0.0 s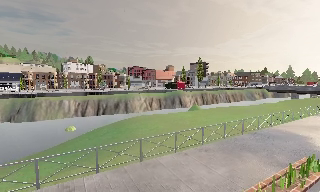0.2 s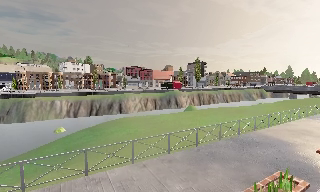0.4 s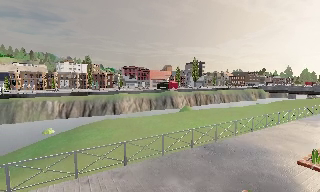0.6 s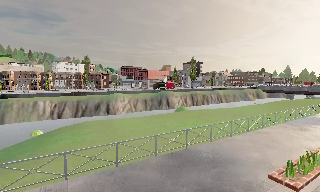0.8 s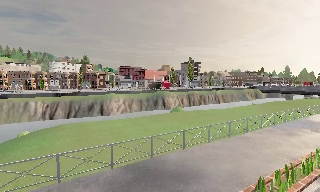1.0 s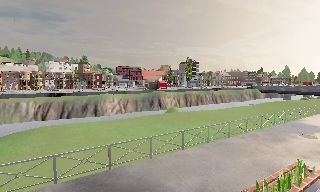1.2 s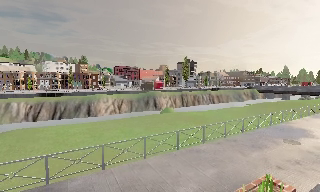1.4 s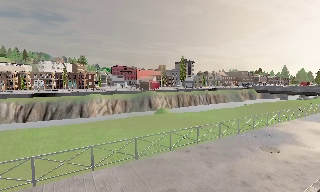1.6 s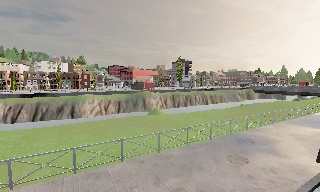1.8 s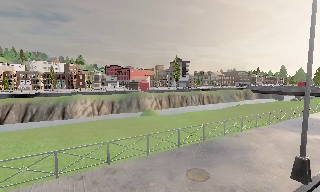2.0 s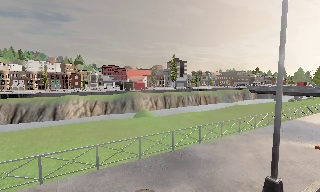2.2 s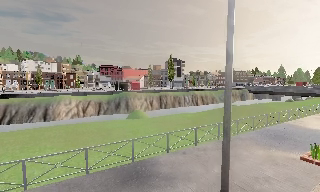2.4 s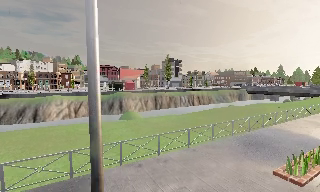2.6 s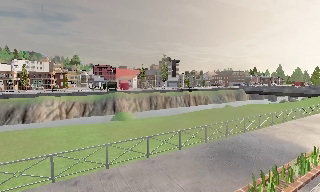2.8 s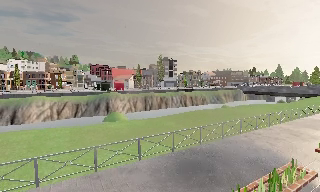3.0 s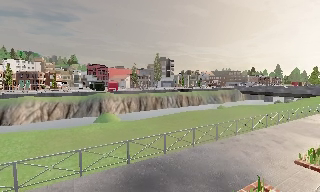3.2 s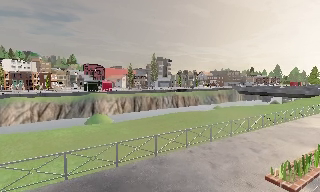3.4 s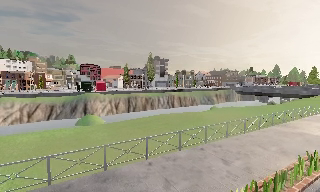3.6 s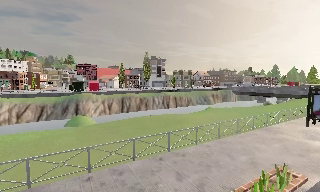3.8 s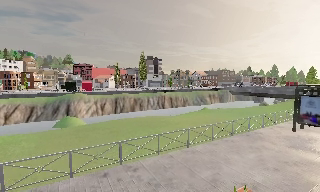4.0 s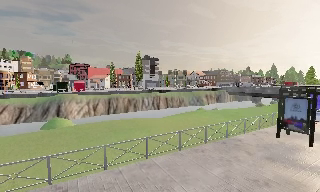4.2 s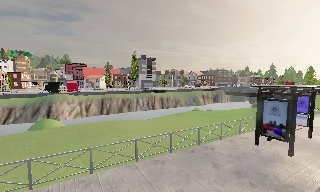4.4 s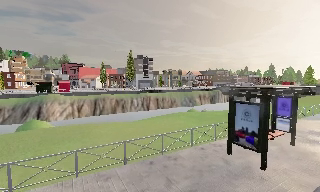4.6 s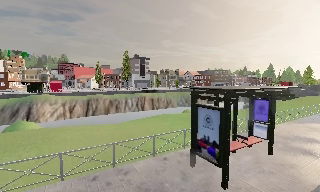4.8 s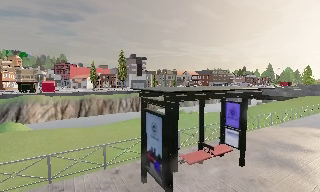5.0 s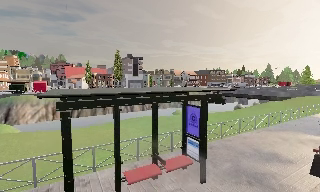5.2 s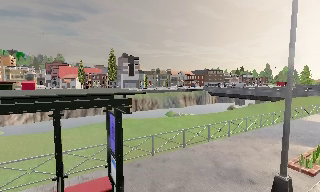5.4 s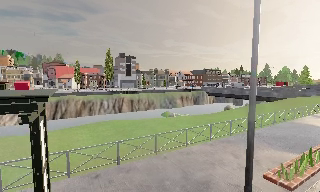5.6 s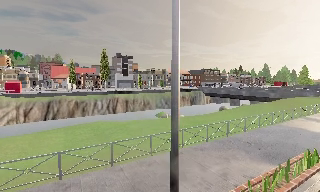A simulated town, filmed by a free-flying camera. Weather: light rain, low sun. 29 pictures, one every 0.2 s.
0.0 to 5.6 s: The camera travels to its right and forward, about 55 m, so close, fixed things drift to the left.
The film runs backward here.
